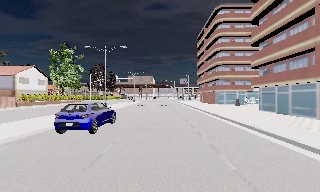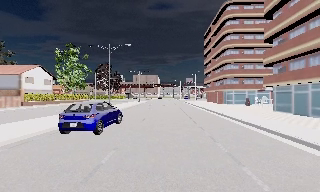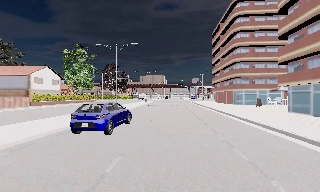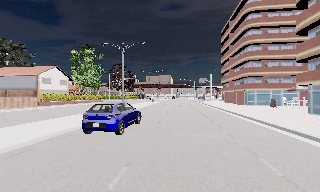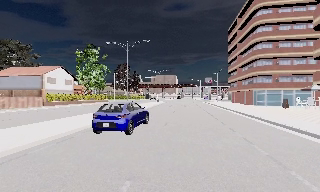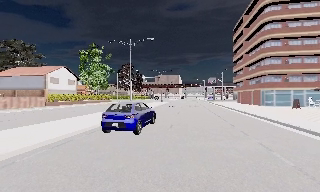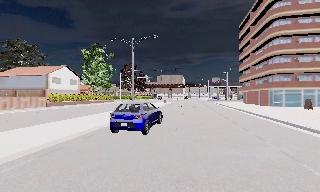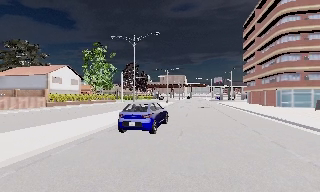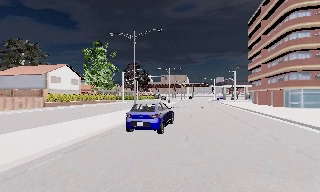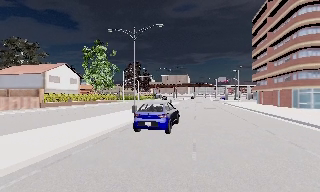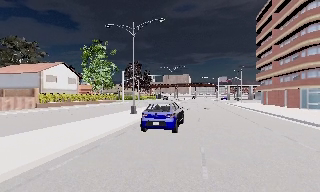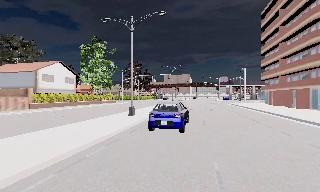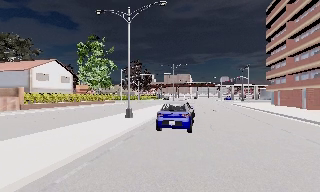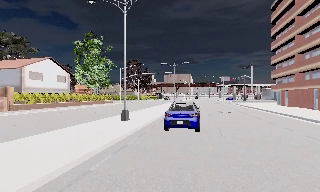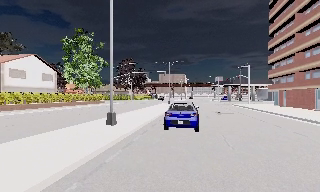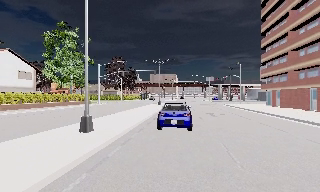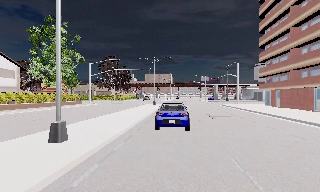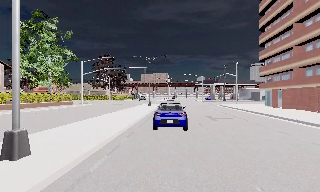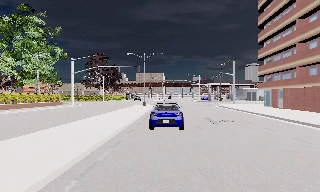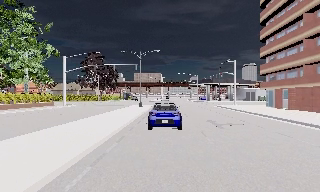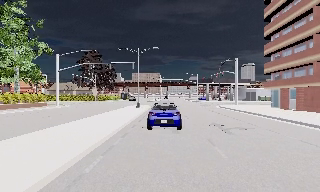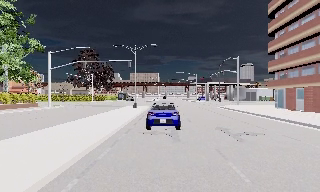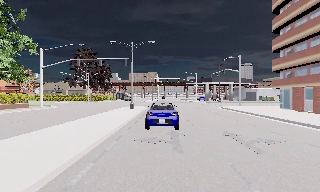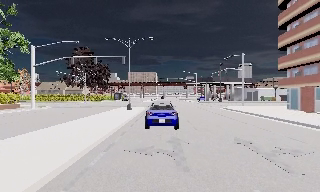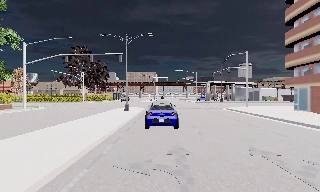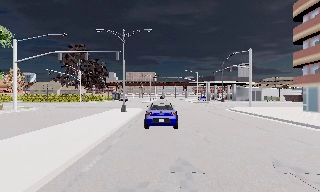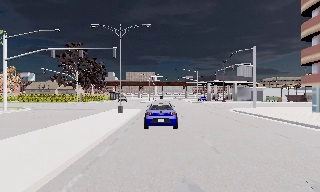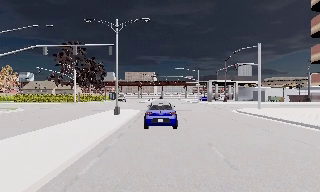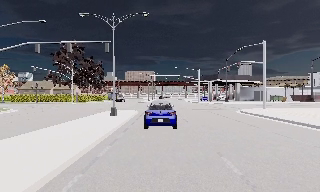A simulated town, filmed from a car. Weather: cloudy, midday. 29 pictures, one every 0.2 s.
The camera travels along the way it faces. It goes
forward.
0.0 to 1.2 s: The camera pans to its left, which is counterclockwise from overhead, by about 10 degrees. It travels forward, about 4 m, so what stands in front looms larger.
1.2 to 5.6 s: The camera swings to its right by about 10 degrees, and the scene slides to the left. It travels forward, about 25 m, so what stands in front looms larger.
The film runs forward here.
